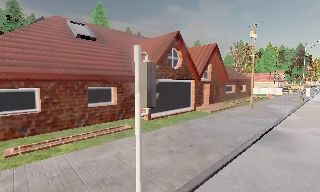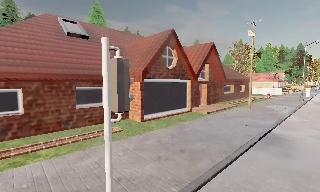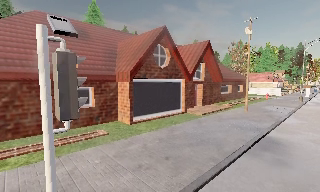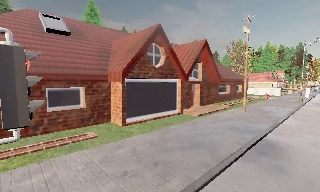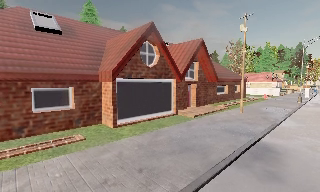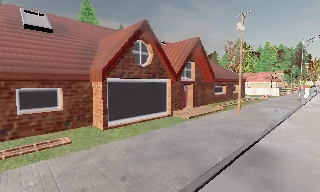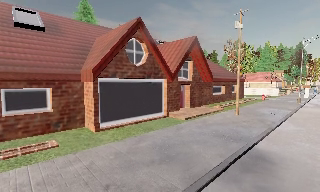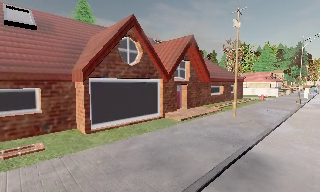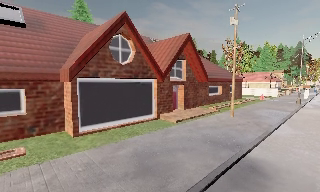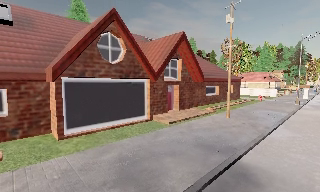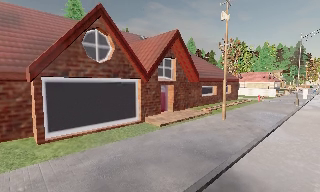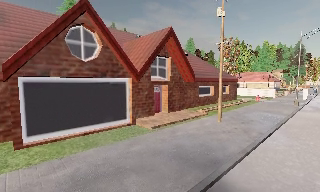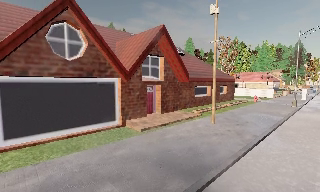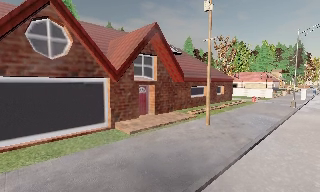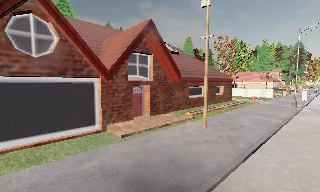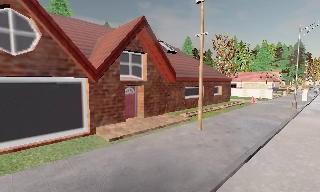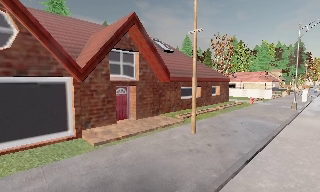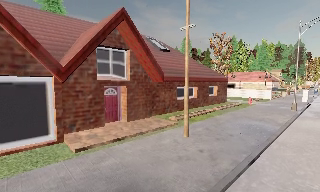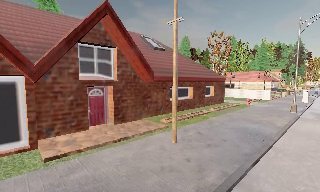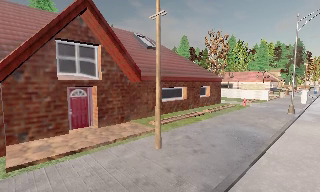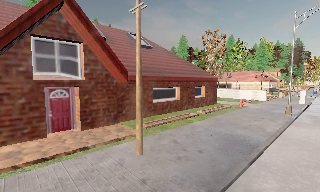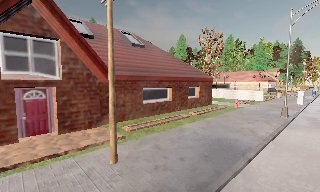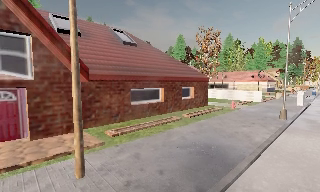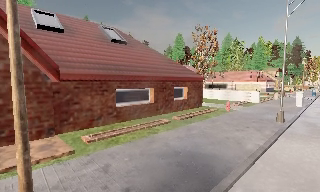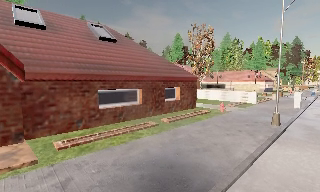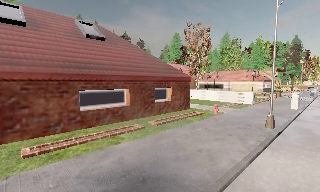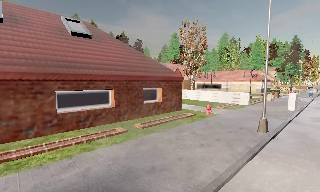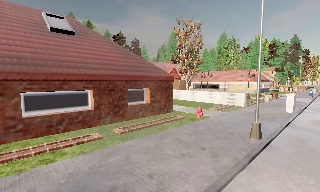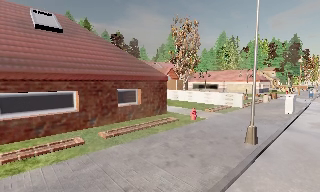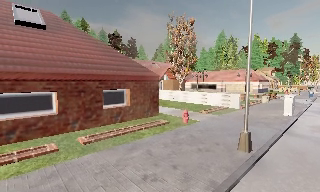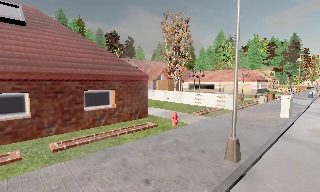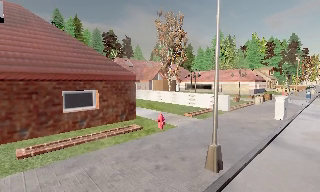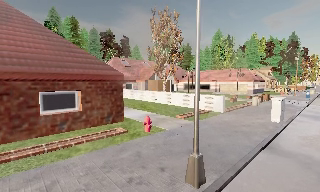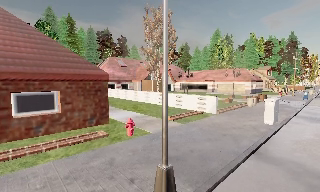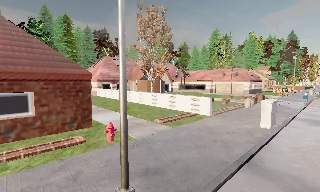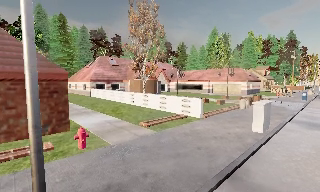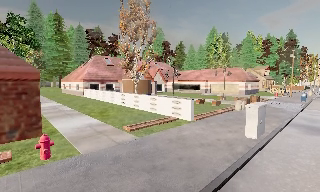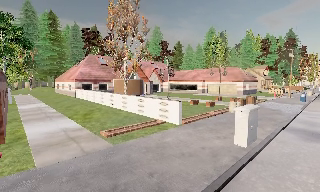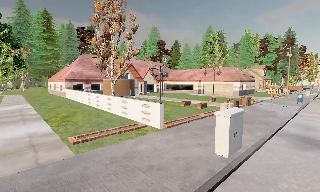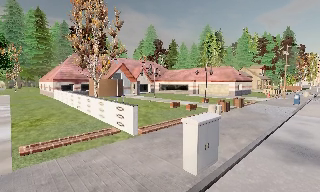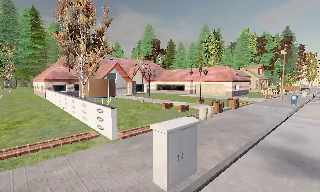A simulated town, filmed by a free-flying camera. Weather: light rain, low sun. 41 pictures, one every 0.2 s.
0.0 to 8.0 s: The camera travels to its right and forward, about 35 m, so close, fixed things drift to the left. It gains speed.
The film runs backward here.
